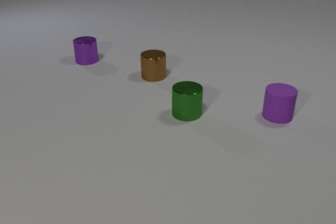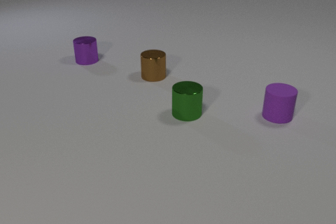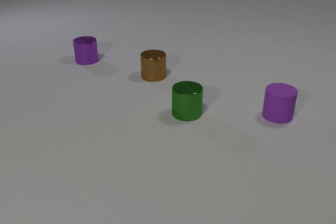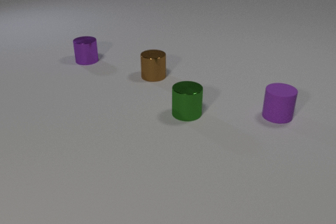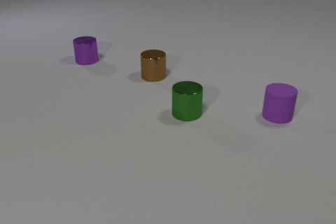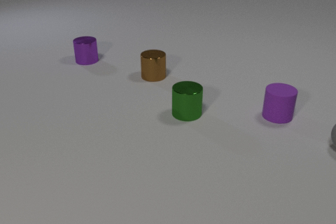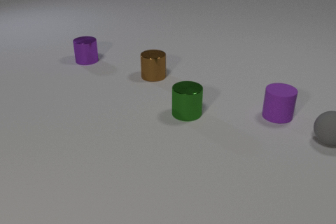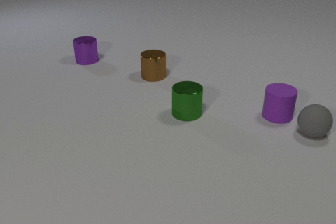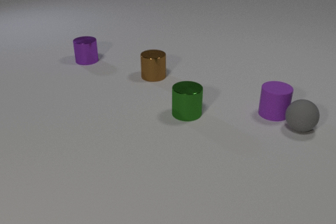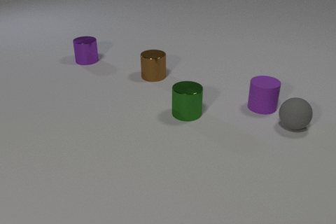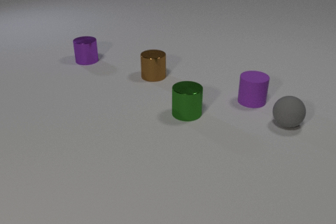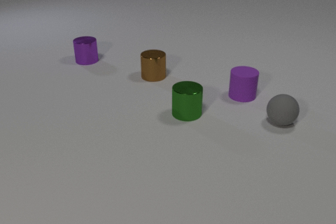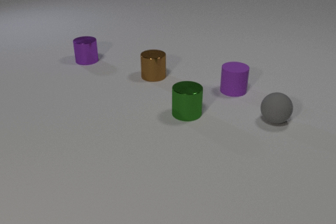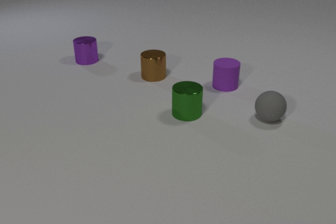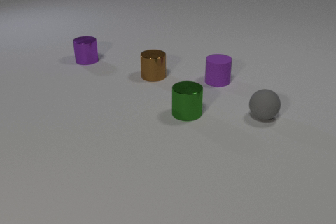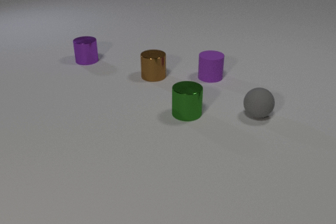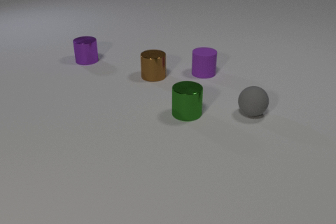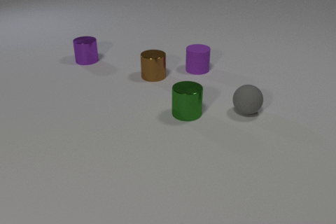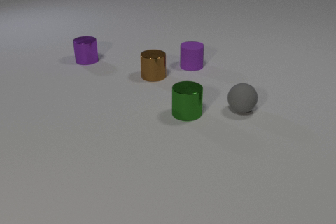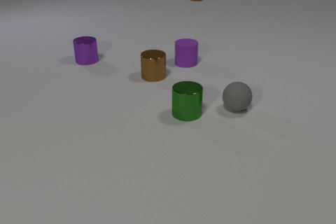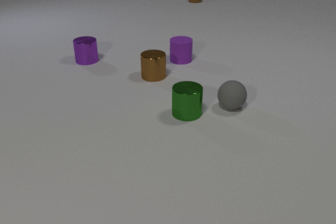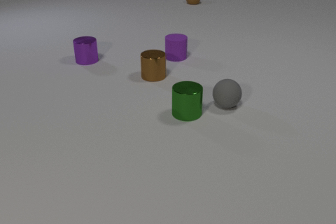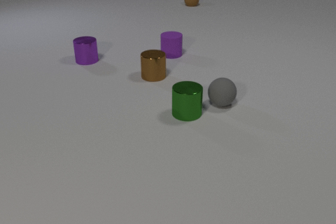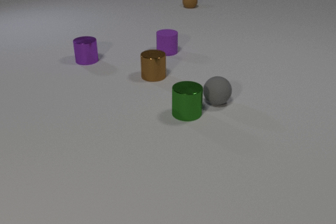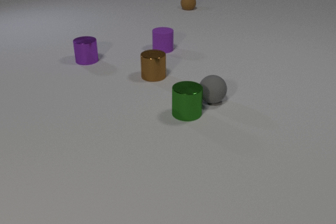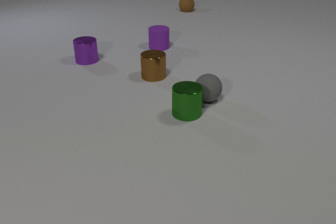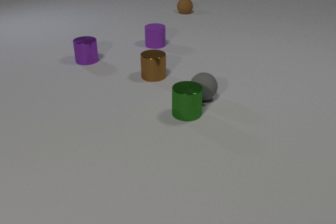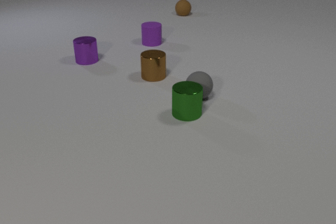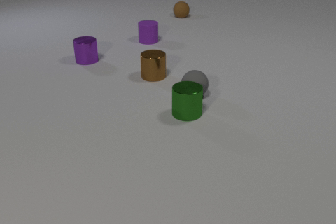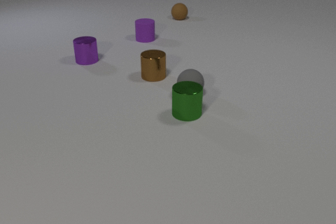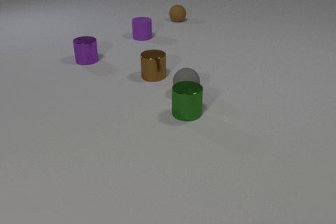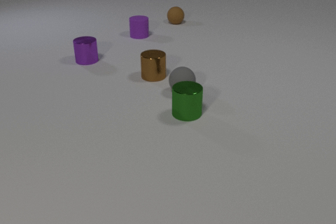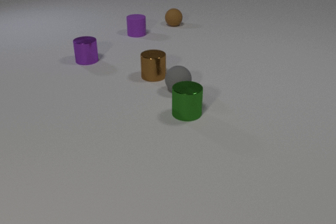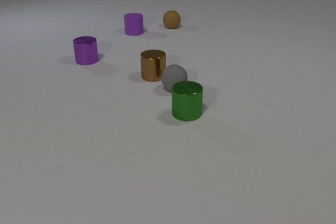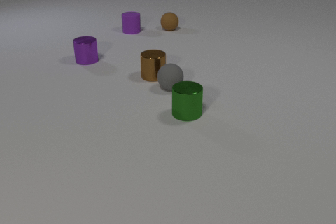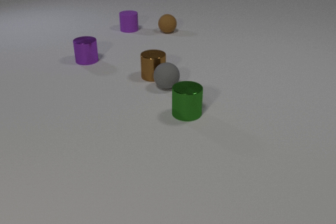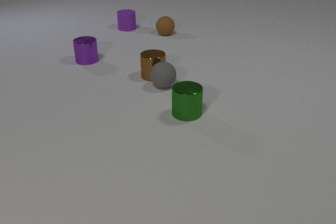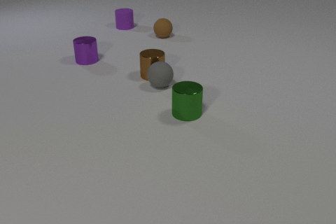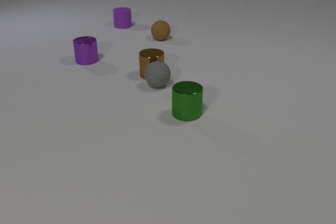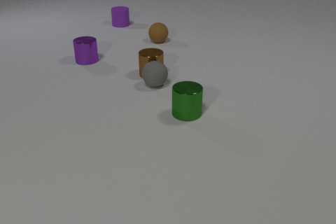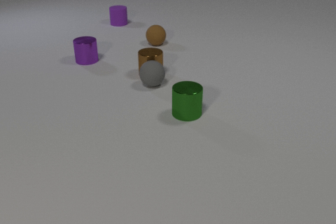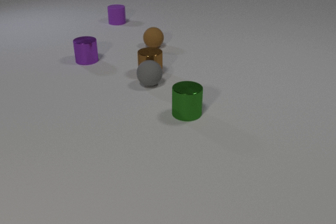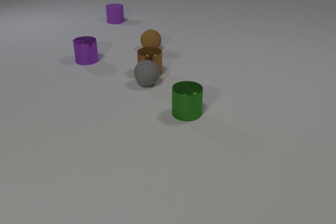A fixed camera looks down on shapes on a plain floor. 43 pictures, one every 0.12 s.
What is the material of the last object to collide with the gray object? metal.
Are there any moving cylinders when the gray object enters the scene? no.
What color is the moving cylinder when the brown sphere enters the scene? purple.
0.00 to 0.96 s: The gray rubber sphere comes in at the right edge, rolls to the left and away from the camera. The gray rubber sphere and the purple rubber cylinder collide.
0.96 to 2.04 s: The gray rubber sphere rolls to the left. The purple rubber cylinder slides away from the camera and to the left.
2.04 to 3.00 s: The gray rubber sphere rolls to the left and away from the camera. The purple rubber cylinder slides away from the camera and to the left. The brown rubber sphere comes in at the top edge, rolls toward the camera.
3.00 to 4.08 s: The gray rubber sphere rolls to the left and away from the camera. The purple rubber cylinder slides away from the camera and to the left. The brown rubber sphere rolls toward the camera.
4.08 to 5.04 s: The gray rubber sphere rolls to the left and away from the camera. The purple rubber cylinder slides away from the camera and to the left. The brown metal cylinder slides away from the camera. The brown rubber sphere rolls toward the camera. The gray rubber sphere and the brown metal cylinder collide.
